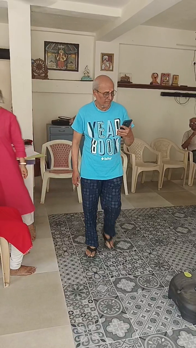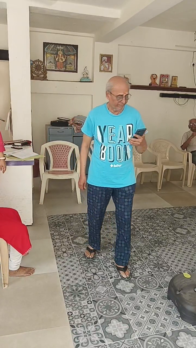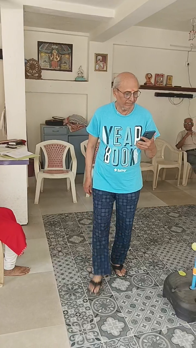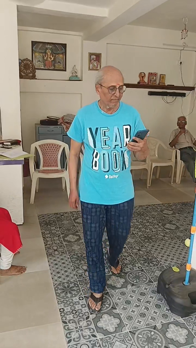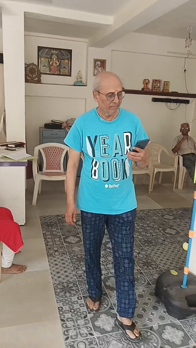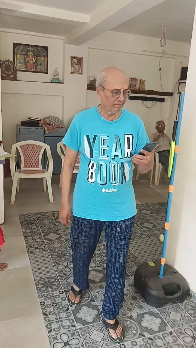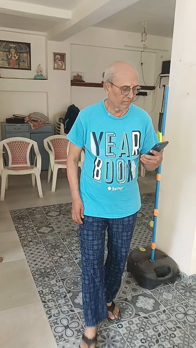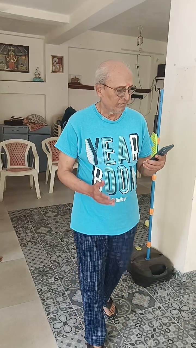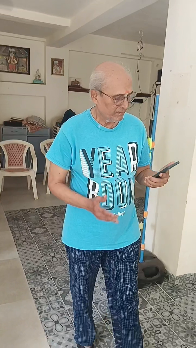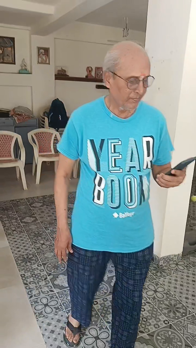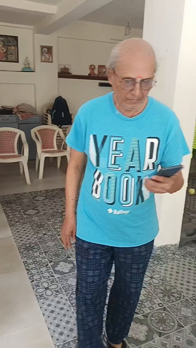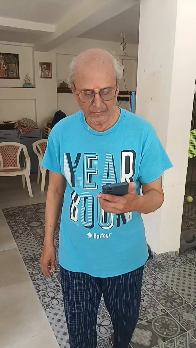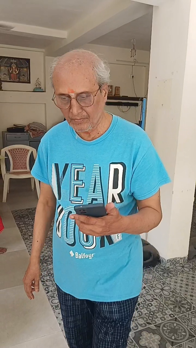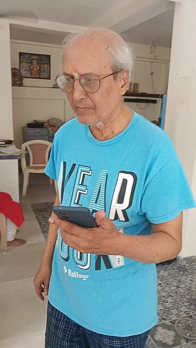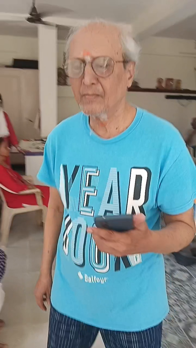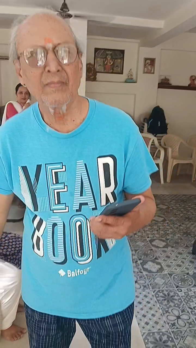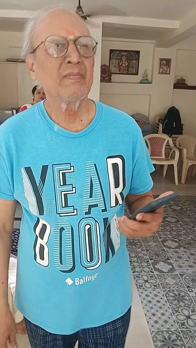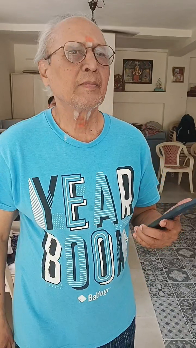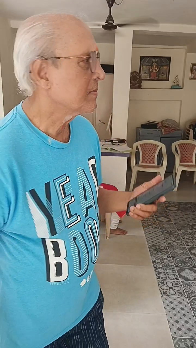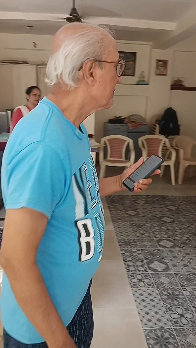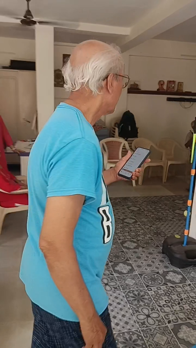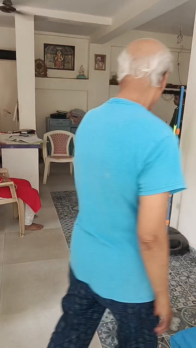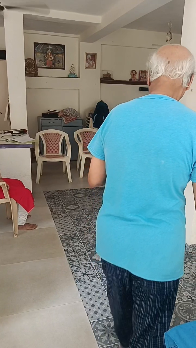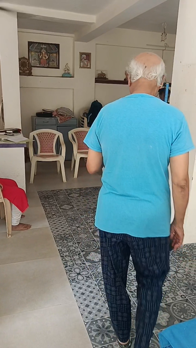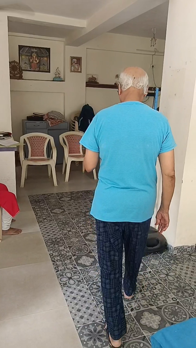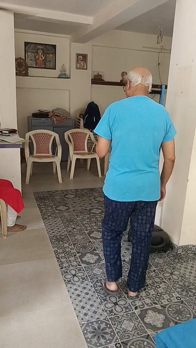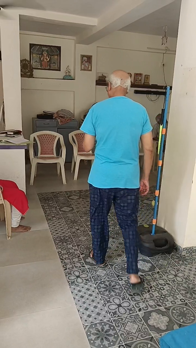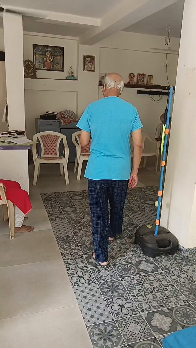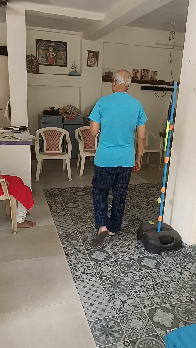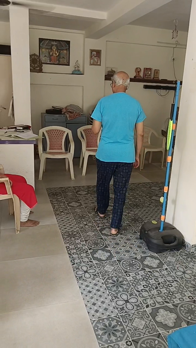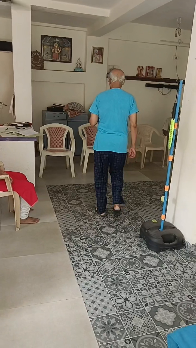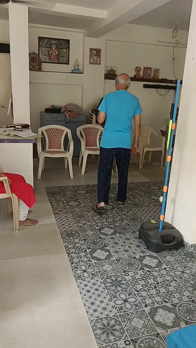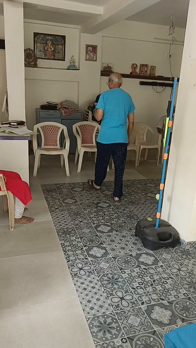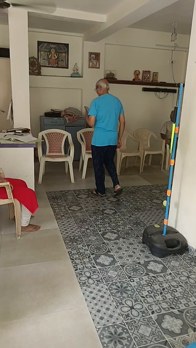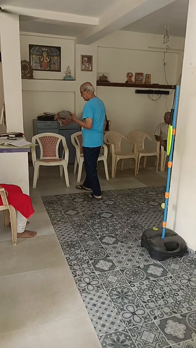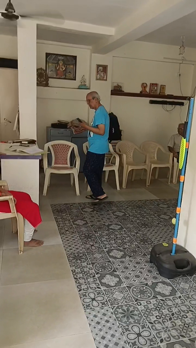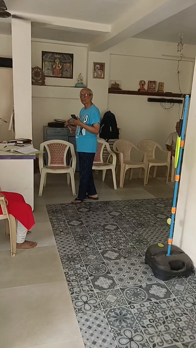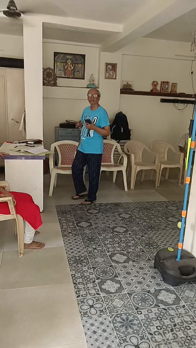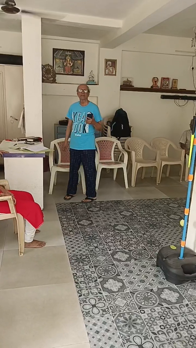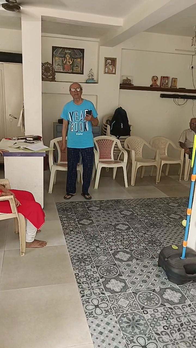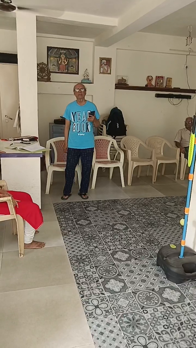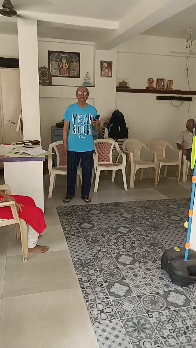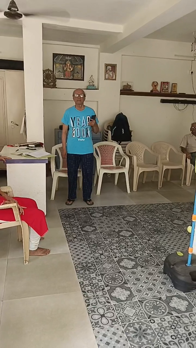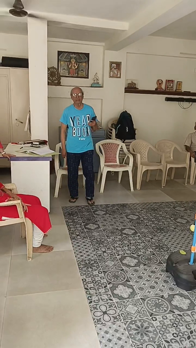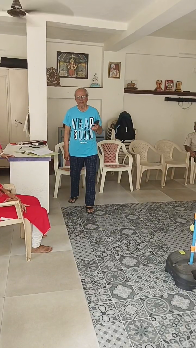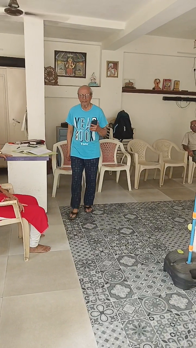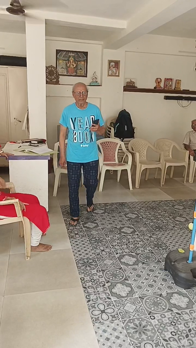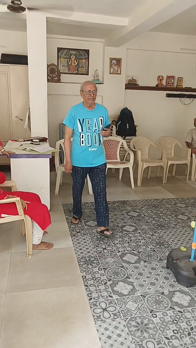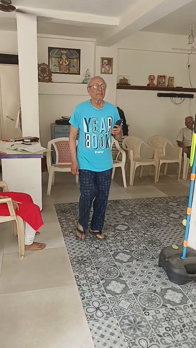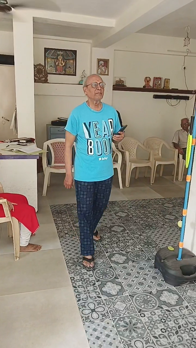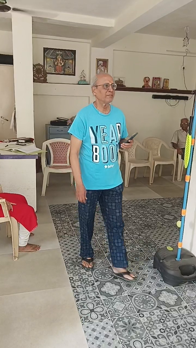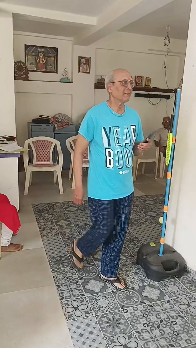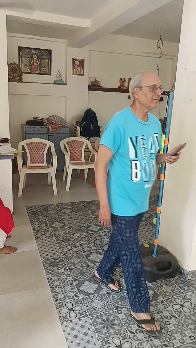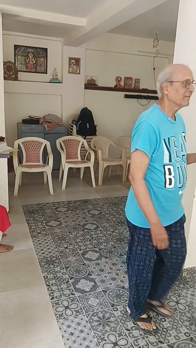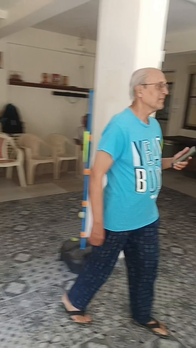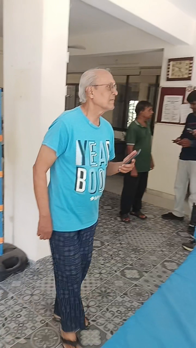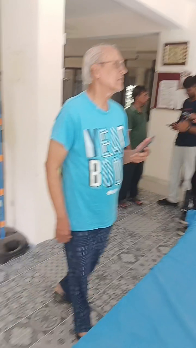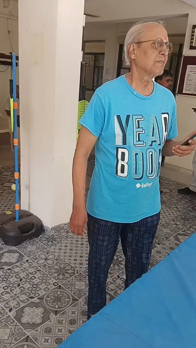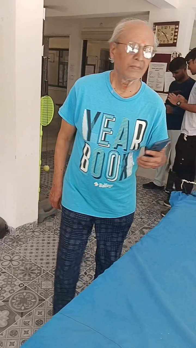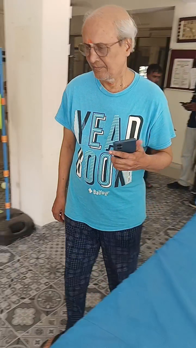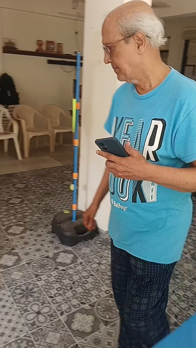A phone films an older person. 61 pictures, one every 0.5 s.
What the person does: Walking.
